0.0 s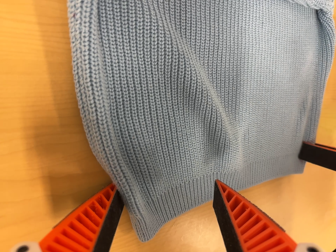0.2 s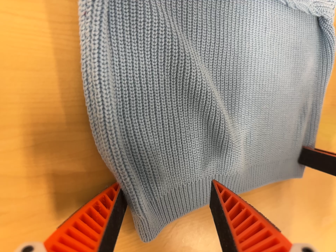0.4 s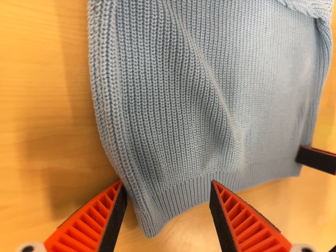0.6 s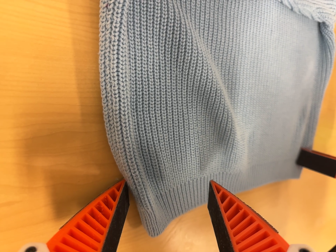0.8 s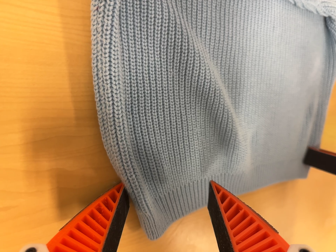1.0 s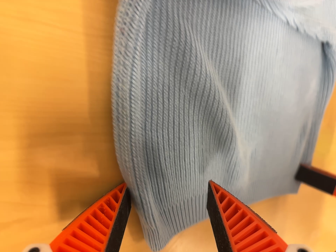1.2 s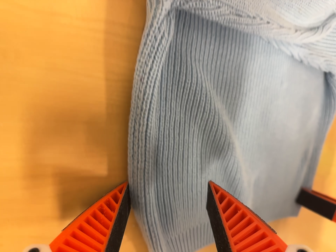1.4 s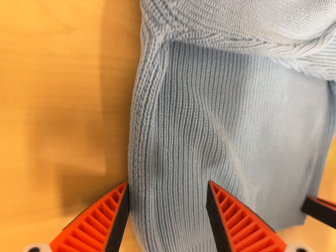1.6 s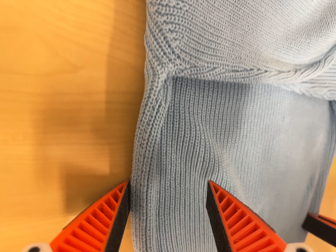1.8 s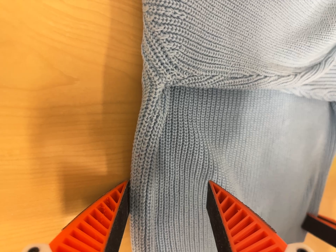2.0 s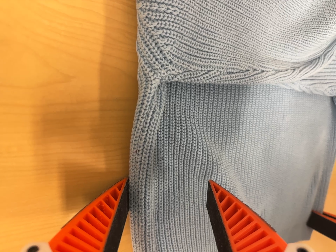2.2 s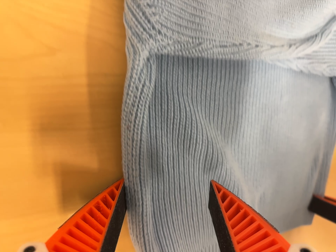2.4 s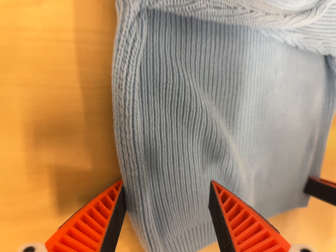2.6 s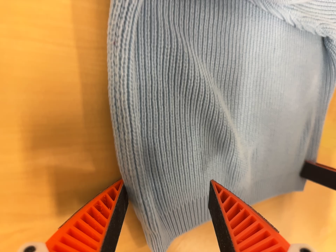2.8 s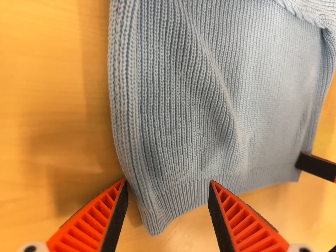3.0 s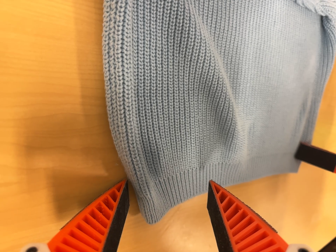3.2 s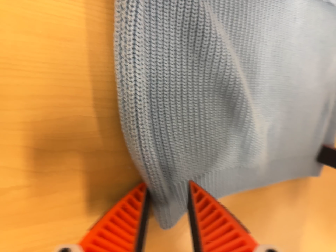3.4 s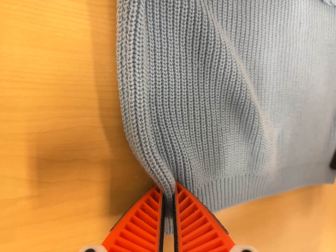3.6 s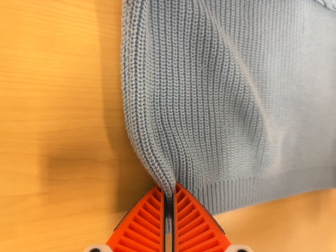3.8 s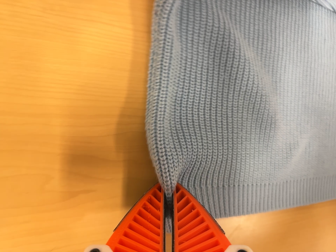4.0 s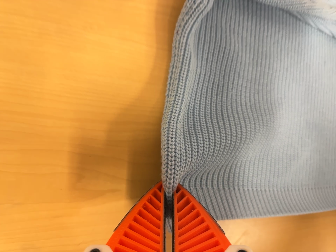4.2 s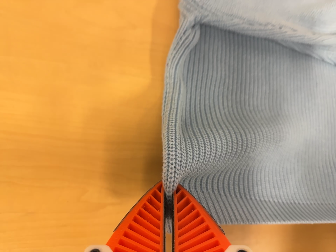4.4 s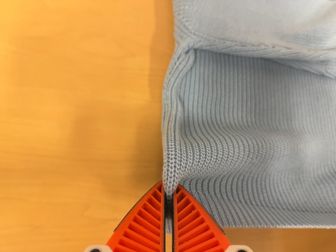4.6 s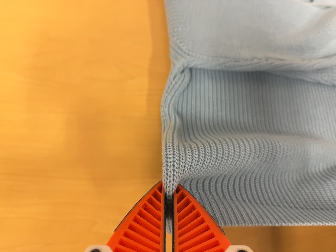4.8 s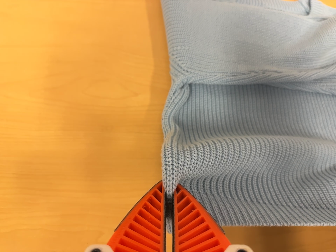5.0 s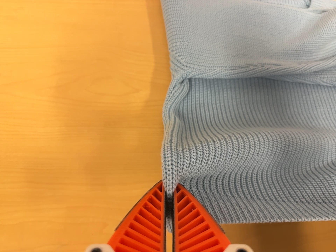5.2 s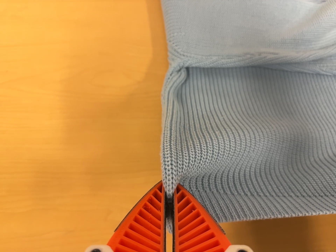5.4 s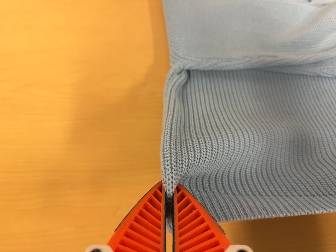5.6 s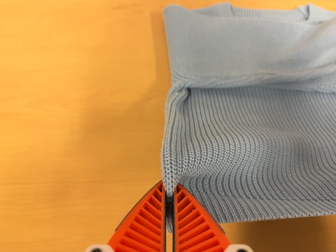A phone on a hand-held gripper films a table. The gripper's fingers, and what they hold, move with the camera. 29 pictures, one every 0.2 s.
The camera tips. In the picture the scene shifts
downward.
0.0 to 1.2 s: The camera travels to its left, about 6 cm.
1.2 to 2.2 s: The camera shifts only a little, or ends up much as it began.
2.2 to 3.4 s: The camera travels toward the bottom of its view, about 9 cm, so close, fixed things drift upward.
3.4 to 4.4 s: The camera swings to its left by about 15 degrees, and the scene slides to the right. It travels backward, about 10 cm, so what stands in front gets smaller. Its aim tips toward the top of its view by about 20 degrees, and the scene shifts downward.
4.4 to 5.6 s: The camera pans to its left by about 15 degrees. It travels backward and to its right, about 9 cm, so what stands in front gets smaller. Its aim tips toward the top of its view by about 10 degrees, and the scene shifts downward. It rolls about its line of sight by about 10 degrees, and the scene rotates counterclockwise.
The film runs forward here.
